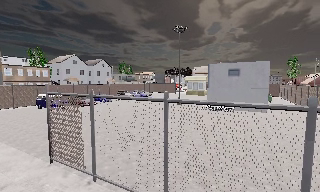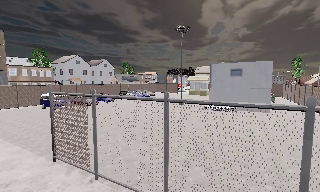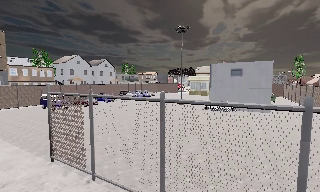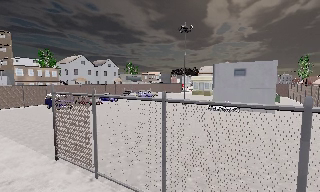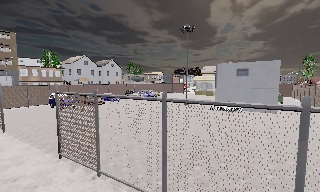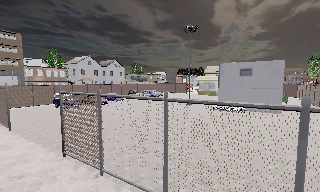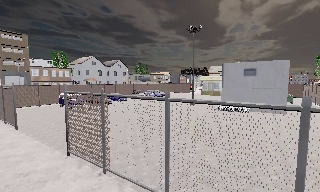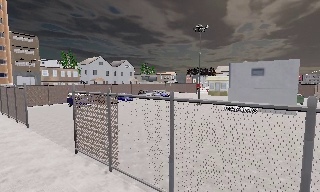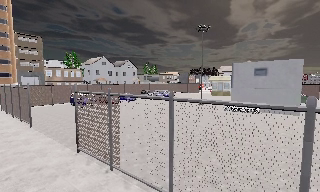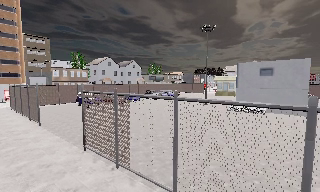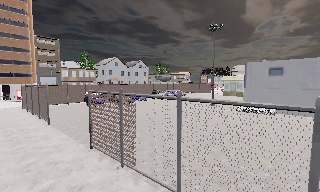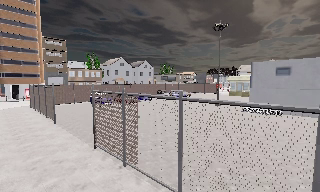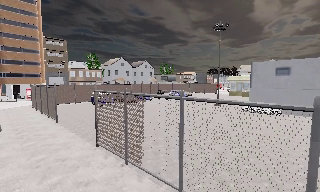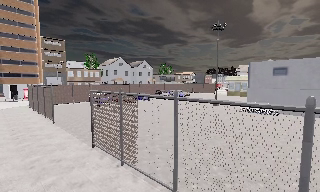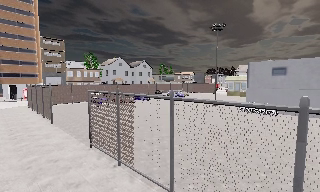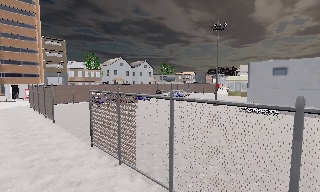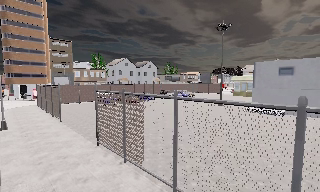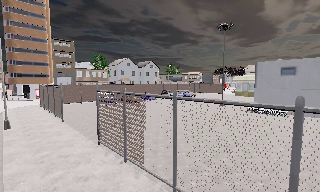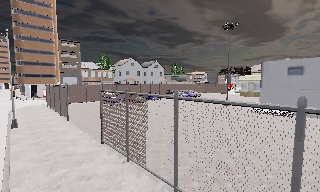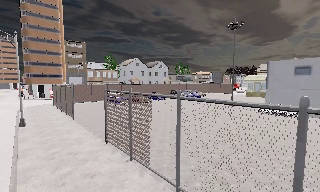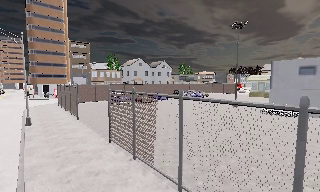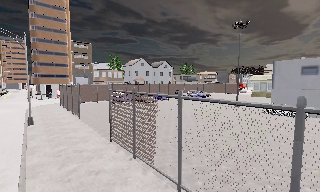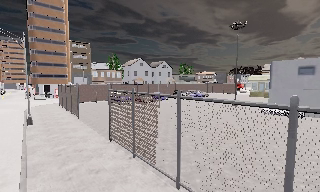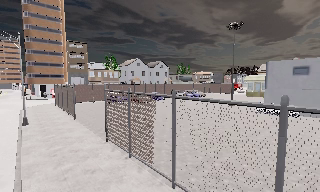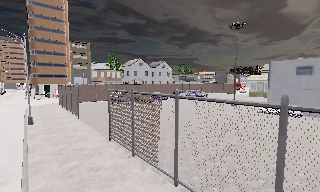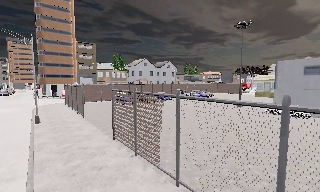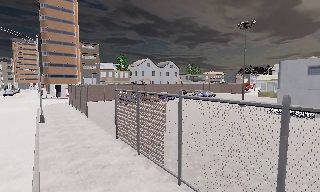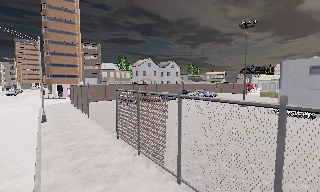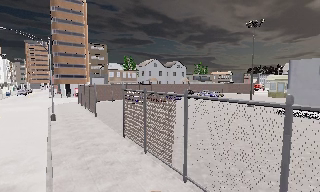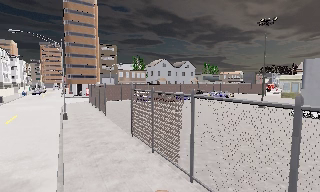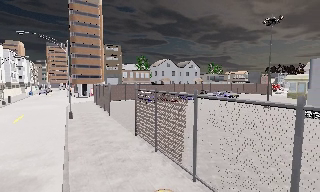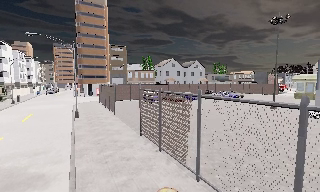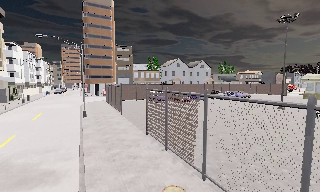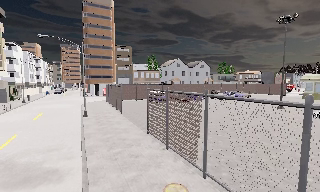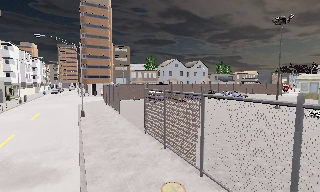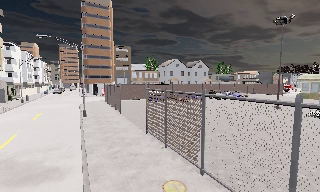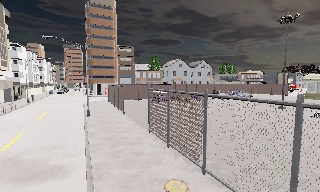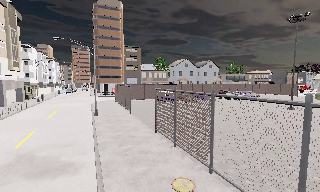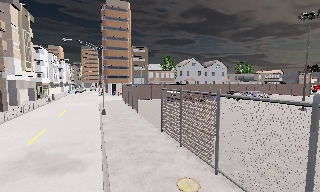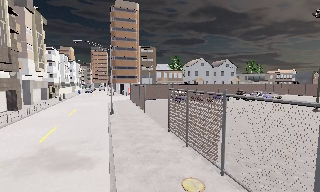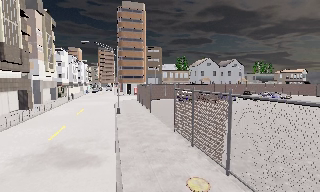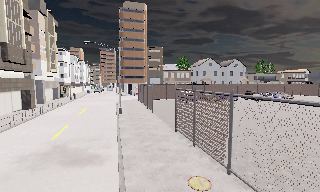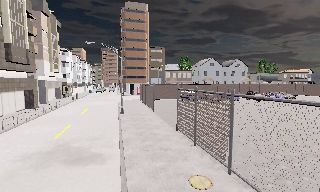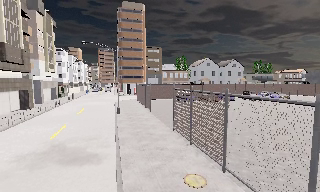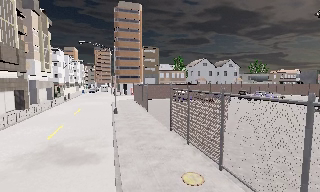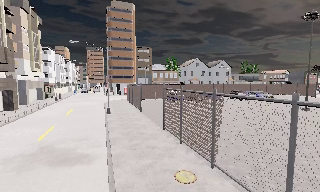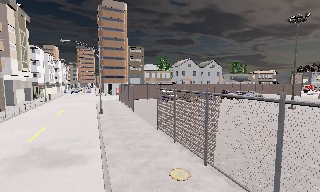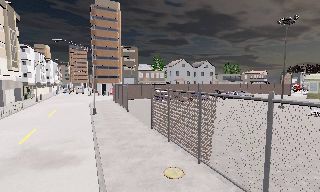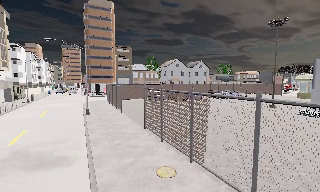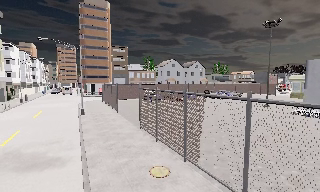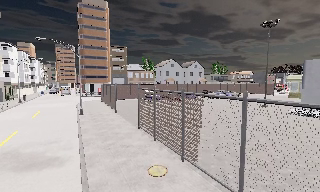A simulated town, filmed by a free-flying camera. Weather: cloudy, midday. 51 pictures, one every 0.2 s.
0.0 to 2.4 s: The scene slides to the right, as the camera pans about 15 degrees to its left. It travels to its right and backward, about 1 m.
2.4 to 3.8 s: The camera travels to its right, about 0.5 m.
3.8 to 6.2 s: The camera pans to its left, which is counterclockwise from overhead, by about 15 degrees. It travels backward, about 1 m, so what stands in front gets smaller.
6.2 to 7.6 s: The camera travels backward, about 0.5 m, so what stands in front gets smaller.
7.6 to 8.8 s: The camera shifts only a little, or ends up much as it began.
8.8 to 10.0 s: The camera swings to its right by about 10 degrees, and the scene slides to the left.
The film runs backward here.
